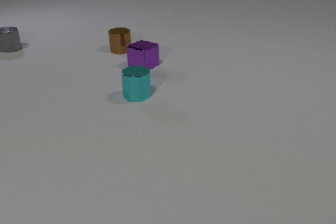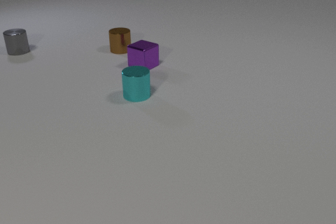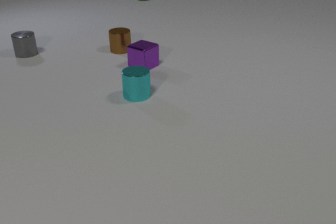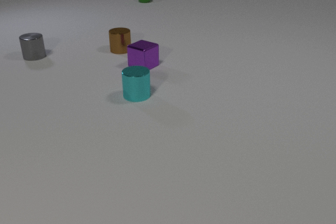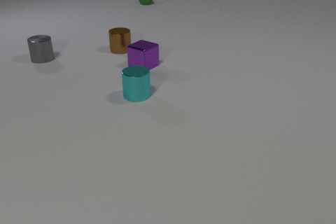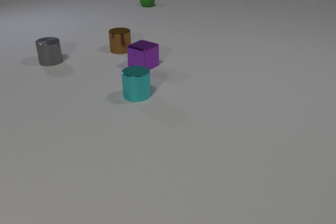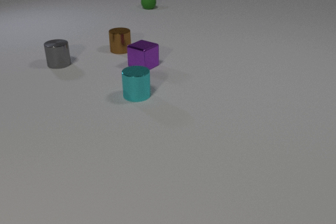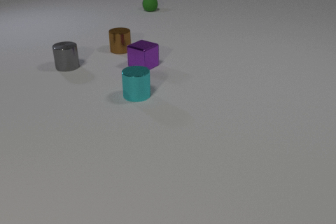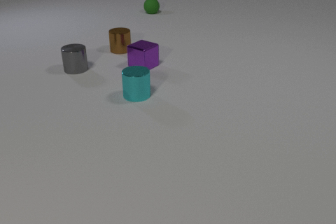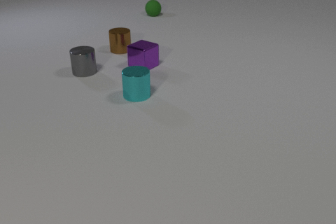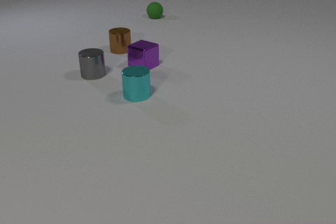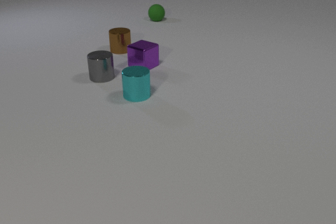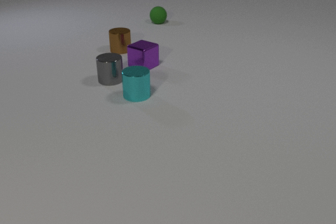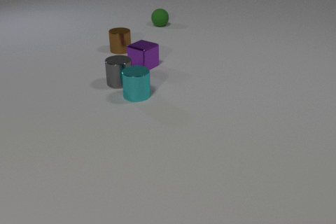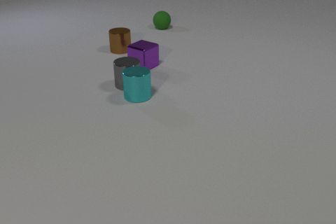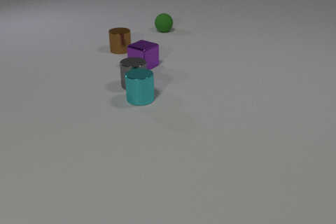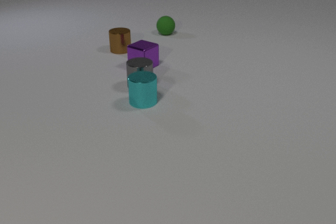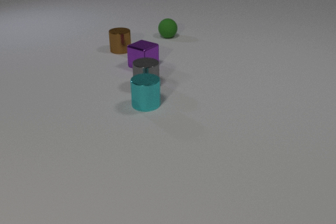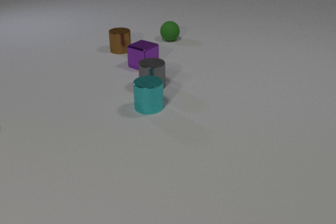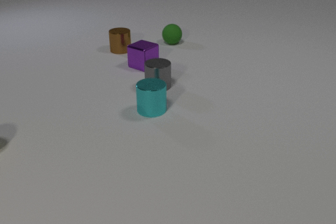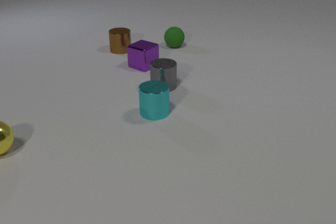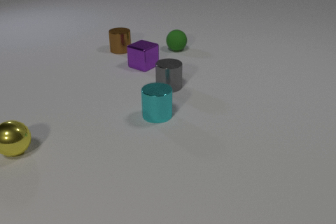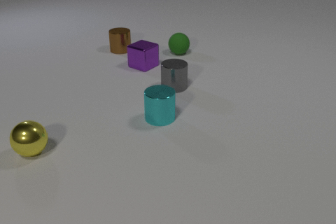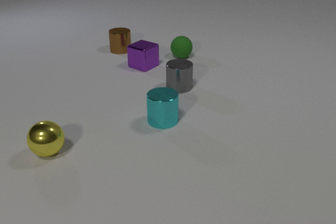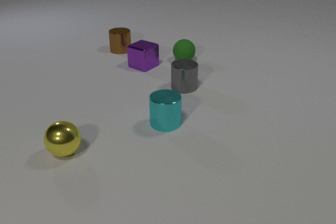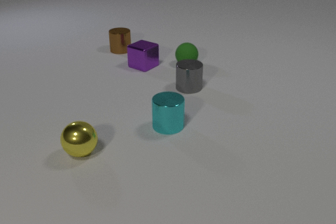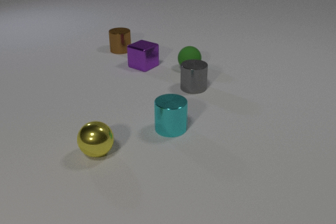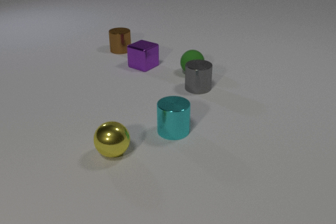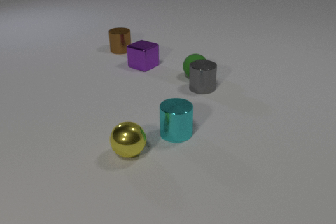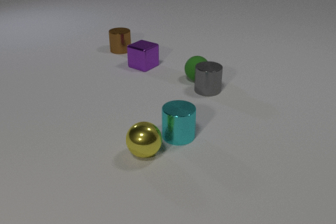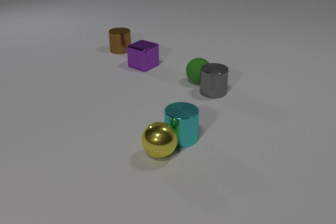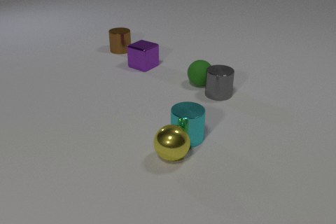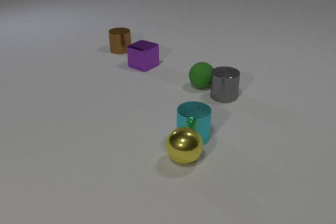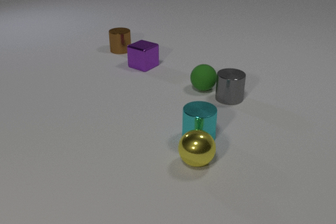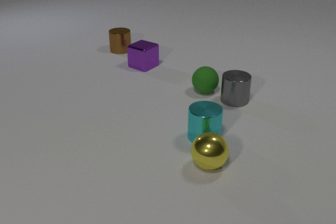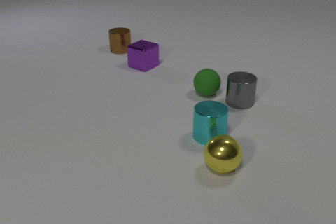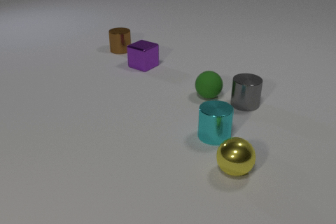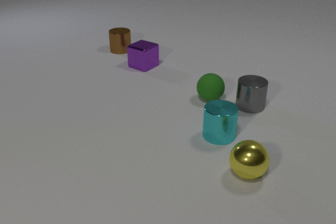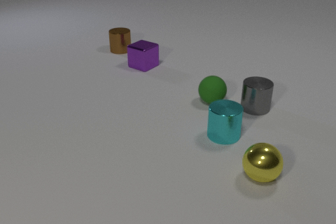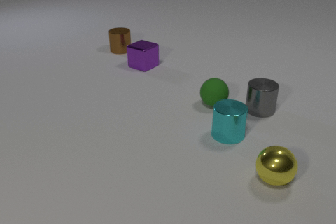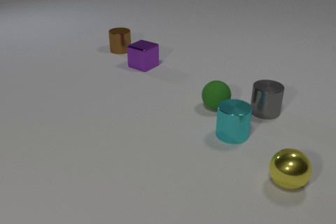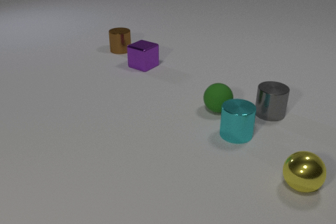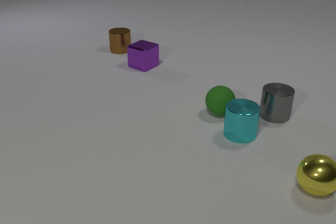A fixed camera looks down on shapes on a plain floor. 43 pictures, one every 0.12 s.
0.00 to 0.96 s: The gray metal cylinder slides toward the camera and to the right. The green rubber sphere comes in at the top edge, rolls toward the camera.
0.96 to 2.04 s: The gray metal cylinder slides to the right and toward the camera. The cyan metal cylinder slides toward the camera and to the right. The green rubber sphere rolls toward the camera. The gray metal cylinder and the cyan metal cylinder collide.
2.04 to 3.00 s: The gray metal cylinder slides to the right. The cyan metal cylinder slides toward the camera and to the right. The yellow metal sphere comes in at the left edge, rolls to the right. The green rubber sphere rolls toward the camera.
3.00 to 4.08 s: The gray metal cylinder slides to the right and toward the camera. The cyan metal cylinder slides to the right and toward the camera. The yellow metal sphere rolls to the right. The green rubber sphere rolls toward the camera. The gray metal cylinder and the green rubber sphere collide. The cyan metal cylinder and the yellow metal sphere collide.
4.08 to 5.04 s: The gray metal cylinder slides to the right and toward the camera. The cyan metal cylinder slides to the right. The yellow metal sphere rolls to the right. The green rubber sphere rolls toward the camera.
Are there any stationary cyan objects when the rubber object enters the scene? yes.
How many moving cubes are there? 0.
How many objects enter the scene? 2.
